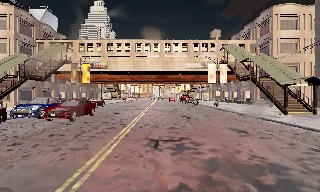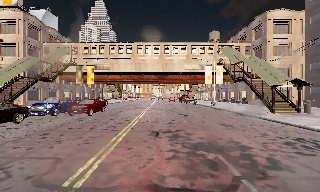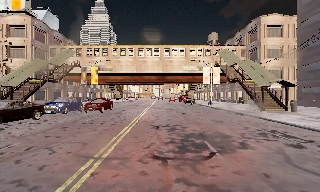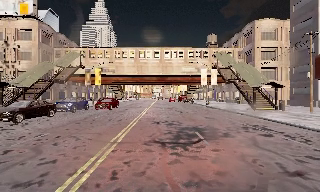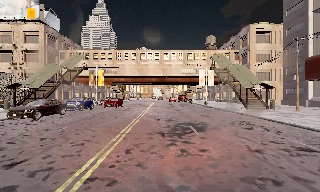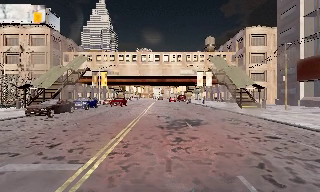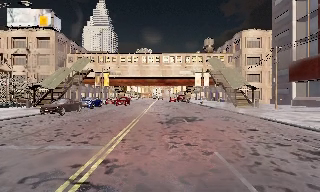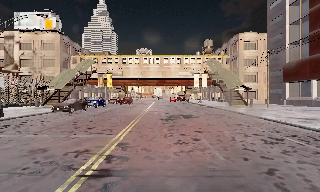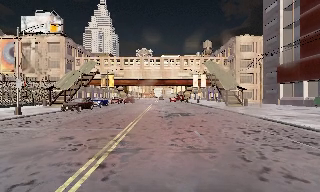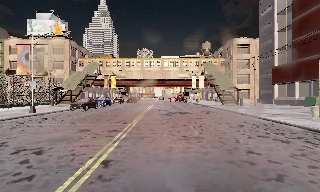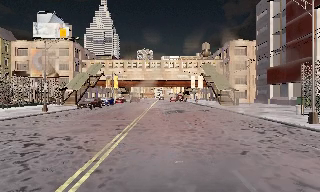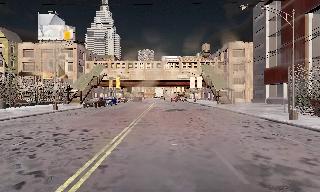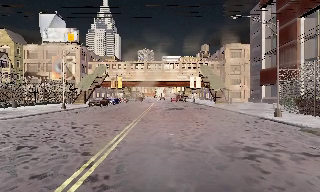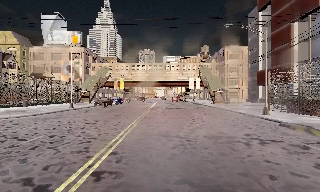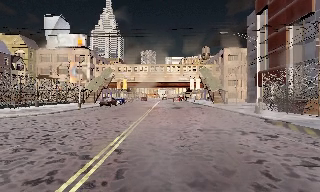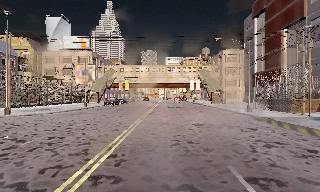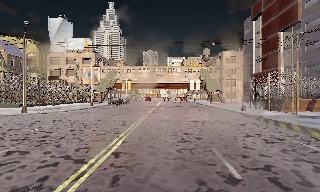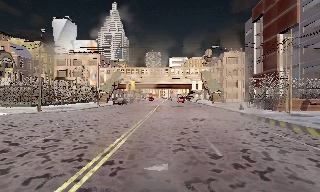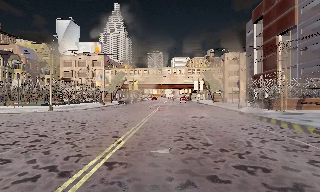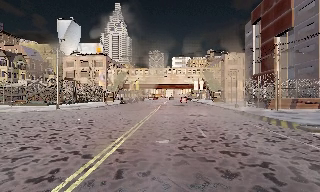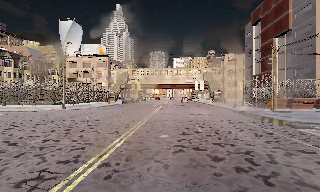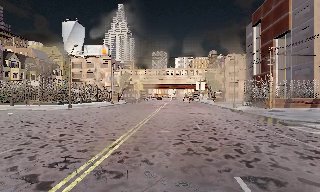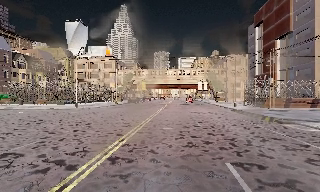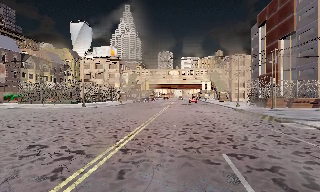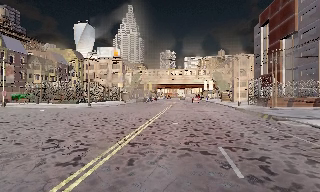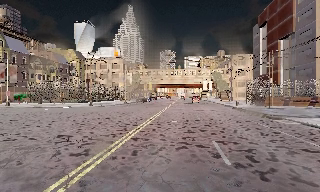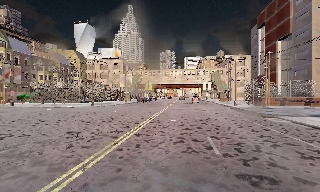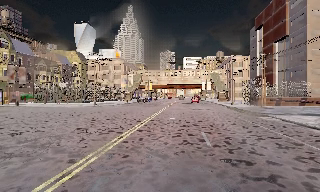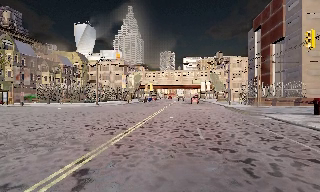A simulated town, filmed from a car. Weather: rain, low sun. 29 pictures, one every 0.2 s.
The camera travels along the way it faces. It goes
backward.
0.0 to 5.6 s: The camera travels backward, about 35 m, so what stands in front gets smaller. It loses speed.
The film runs backward here.
